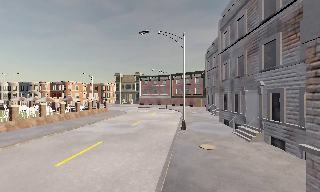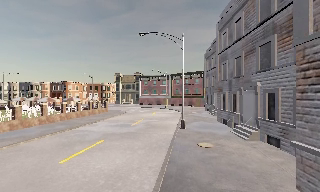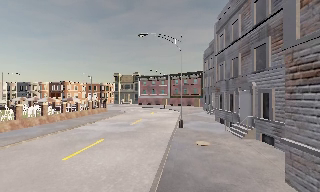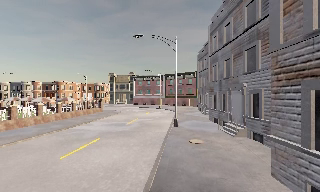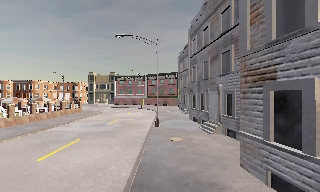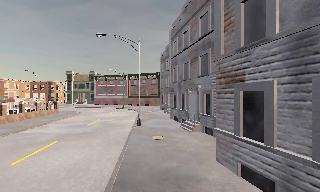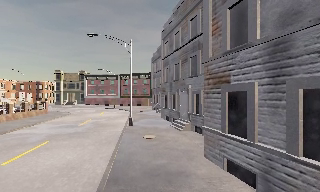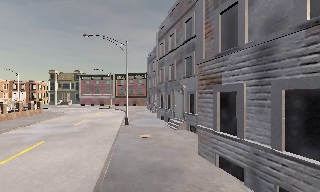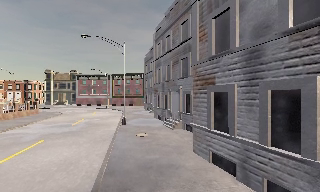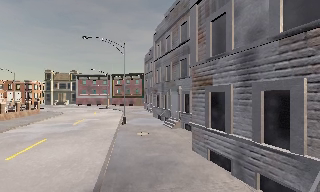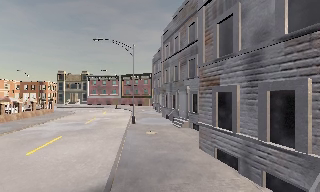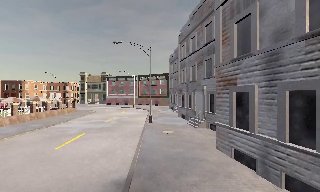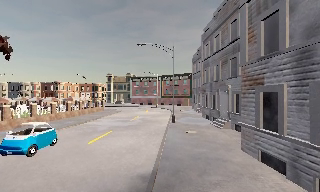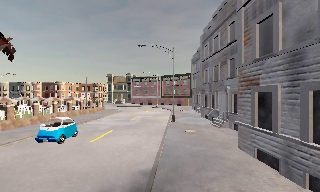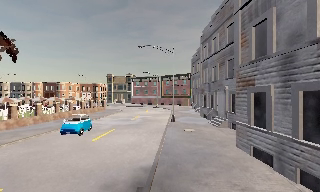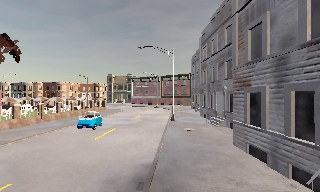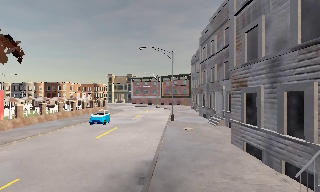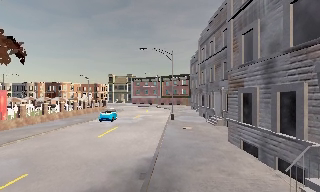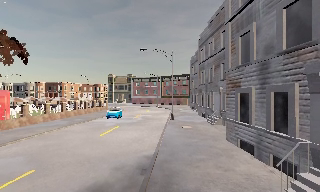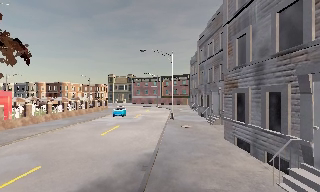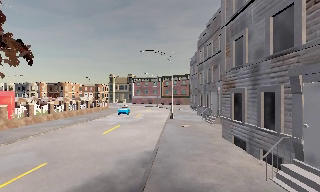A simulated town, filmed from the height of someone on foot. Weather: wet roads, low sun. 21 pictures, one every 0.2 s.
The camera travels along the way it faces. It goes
backward.
0.0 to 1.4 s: The camera pans to its right, which is clockwise from overhead, by about 20 degrees. It travels backward, about 2 m, so what stands in front gets smaller.
1.4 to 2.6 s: The camera pans to its left, which is counterclockwise from overhead, by about 15 degrees. It travels backward, about 1.5 m, so what stands in front gets smaller.
2.6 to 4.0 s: The camera travels backward, about 2 m, so what stands in front gets smaller.
The film runs backward here.
